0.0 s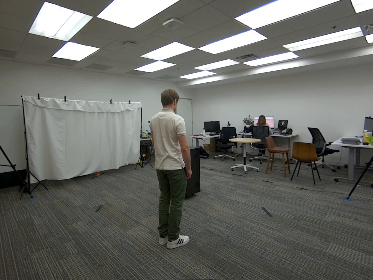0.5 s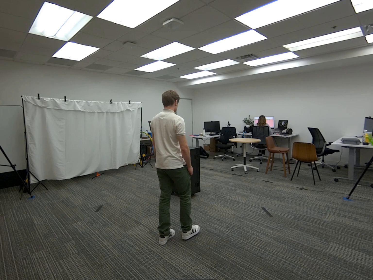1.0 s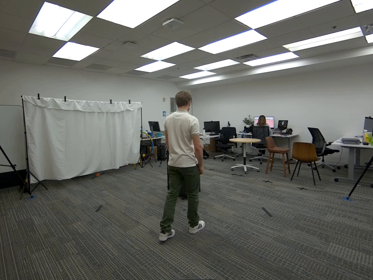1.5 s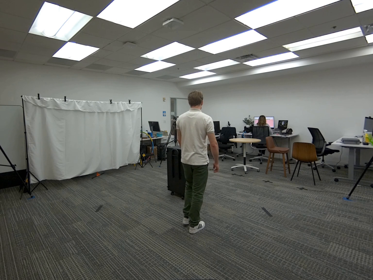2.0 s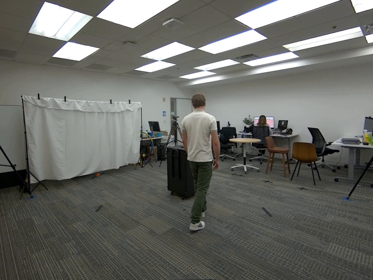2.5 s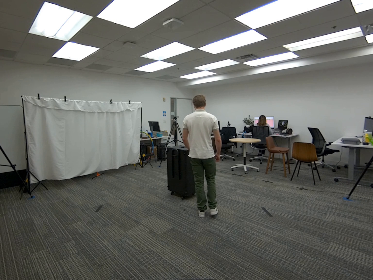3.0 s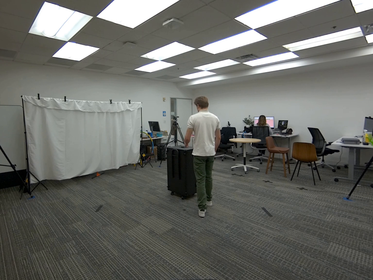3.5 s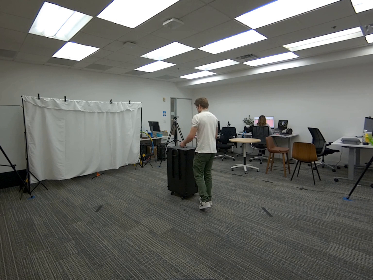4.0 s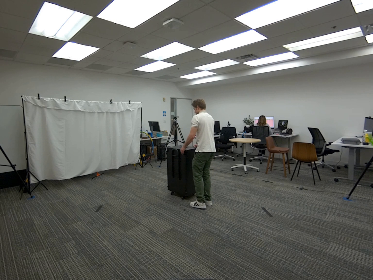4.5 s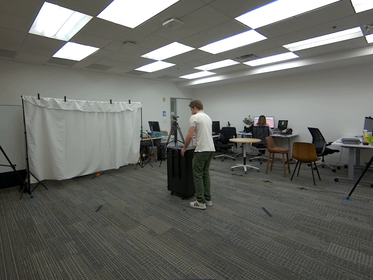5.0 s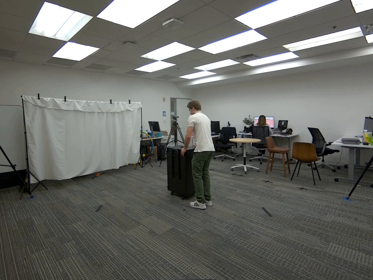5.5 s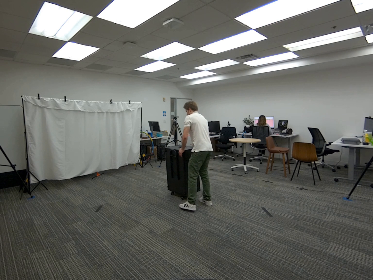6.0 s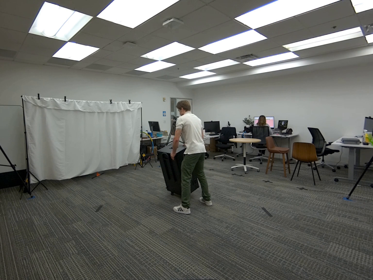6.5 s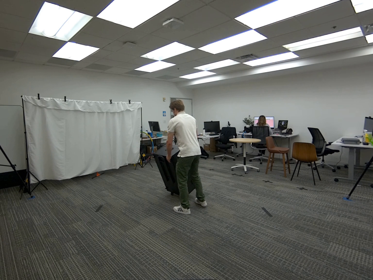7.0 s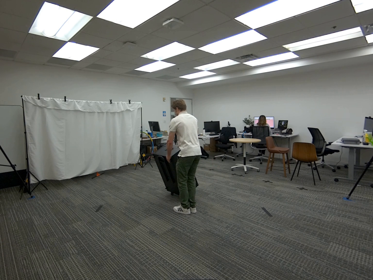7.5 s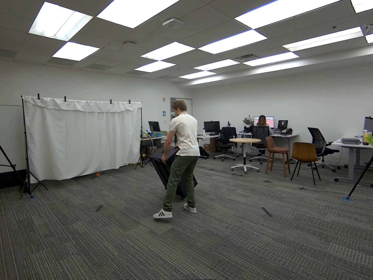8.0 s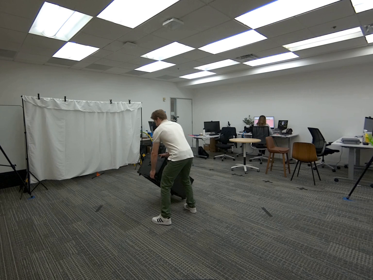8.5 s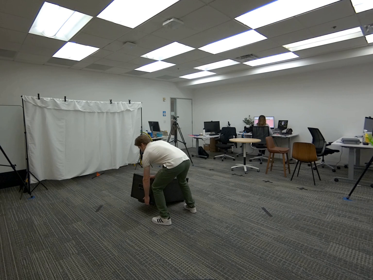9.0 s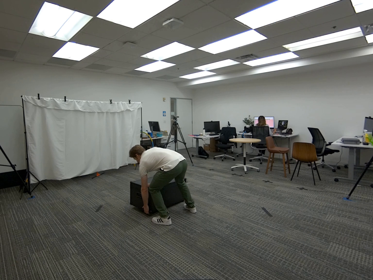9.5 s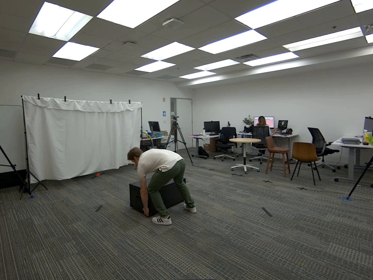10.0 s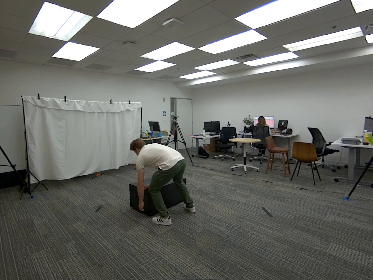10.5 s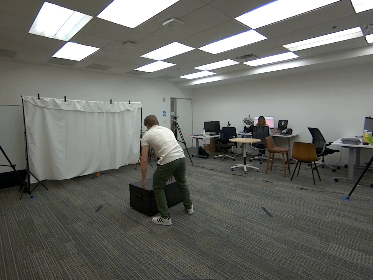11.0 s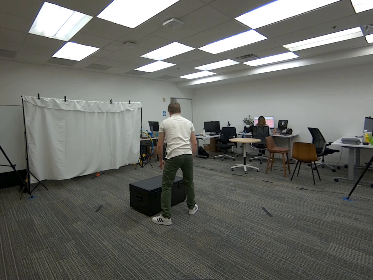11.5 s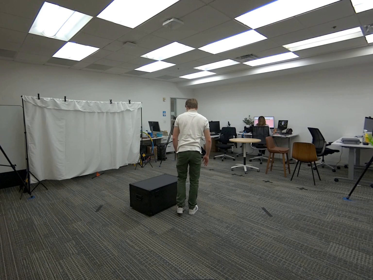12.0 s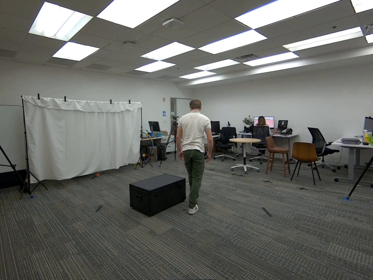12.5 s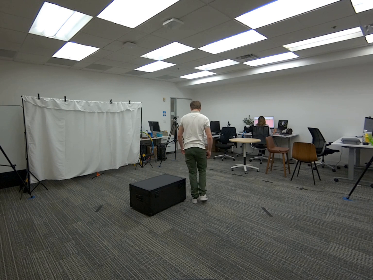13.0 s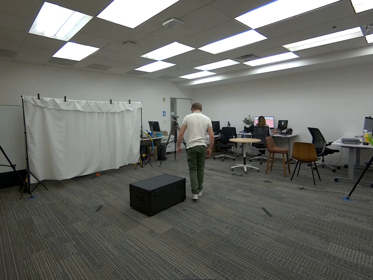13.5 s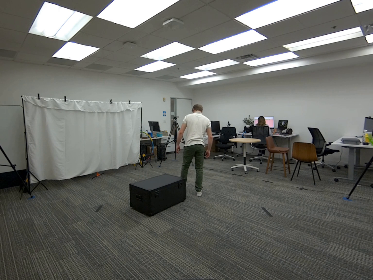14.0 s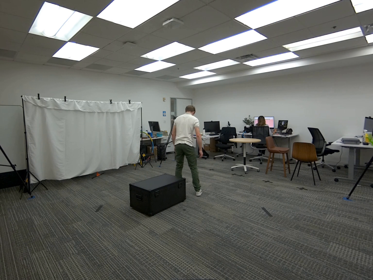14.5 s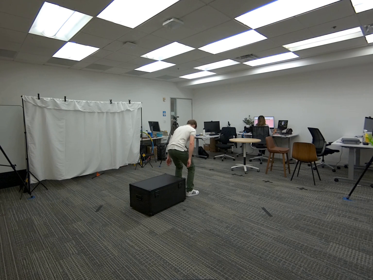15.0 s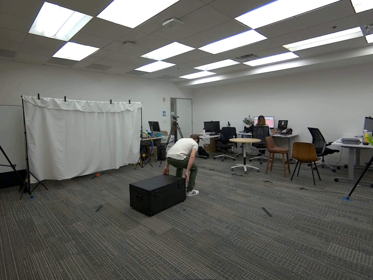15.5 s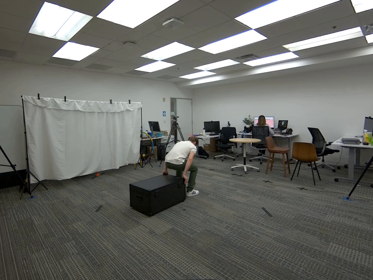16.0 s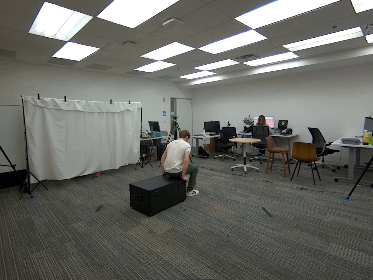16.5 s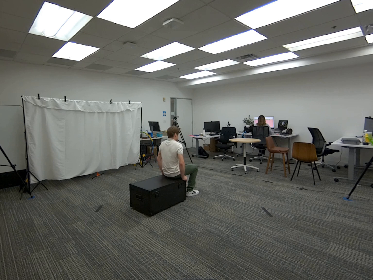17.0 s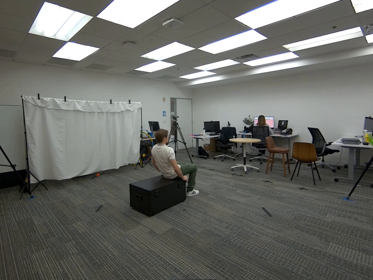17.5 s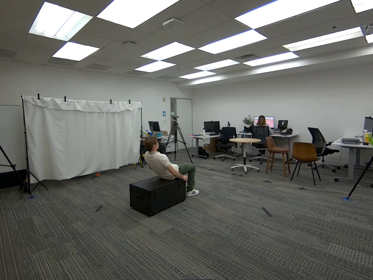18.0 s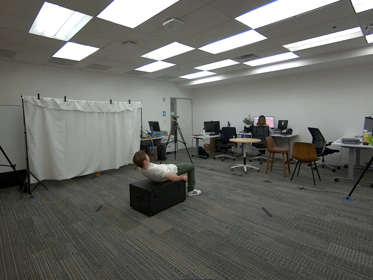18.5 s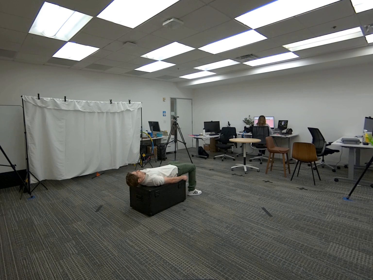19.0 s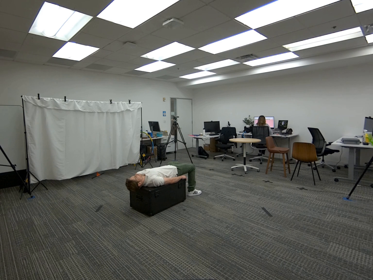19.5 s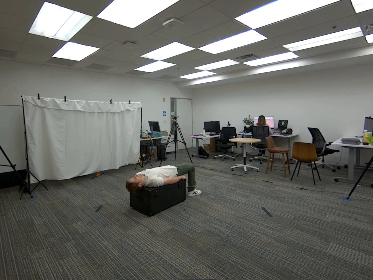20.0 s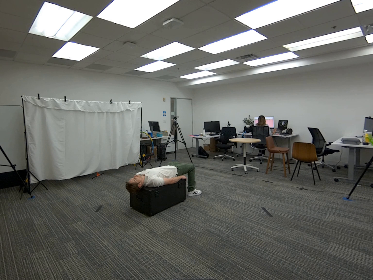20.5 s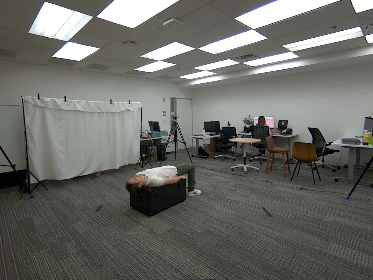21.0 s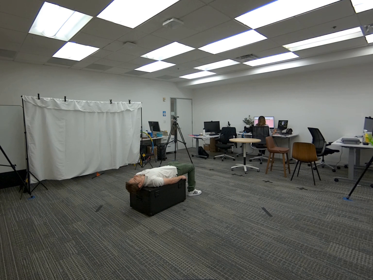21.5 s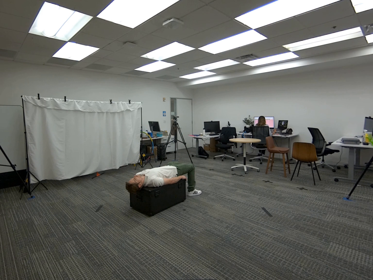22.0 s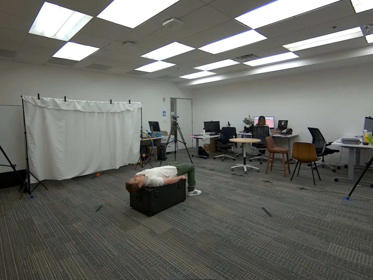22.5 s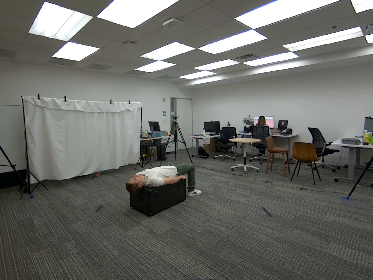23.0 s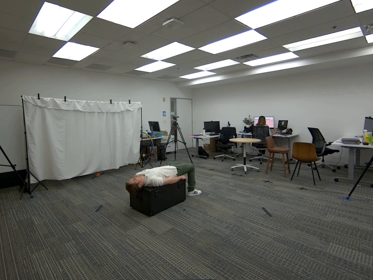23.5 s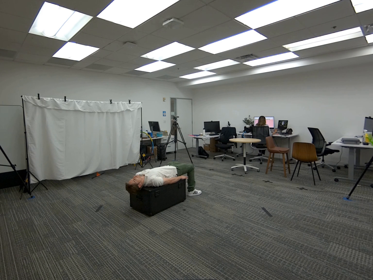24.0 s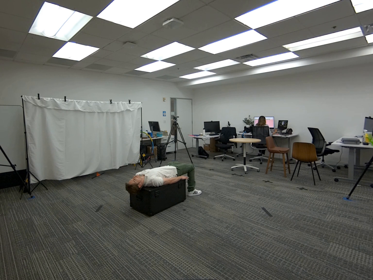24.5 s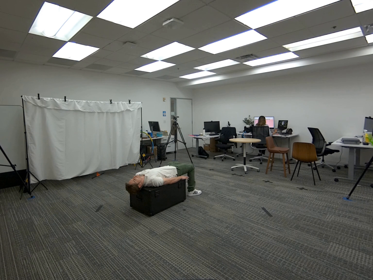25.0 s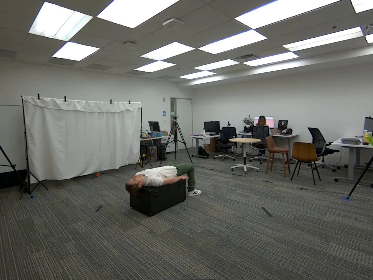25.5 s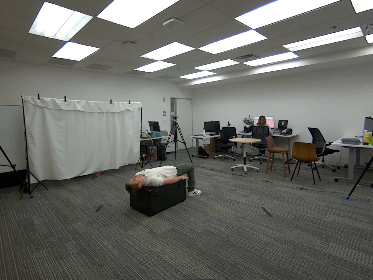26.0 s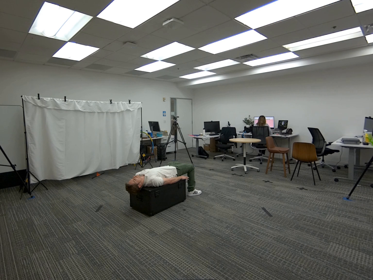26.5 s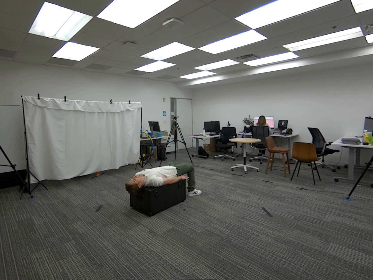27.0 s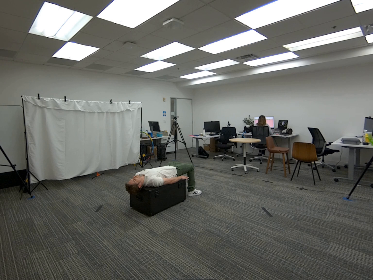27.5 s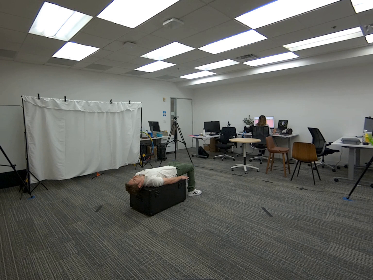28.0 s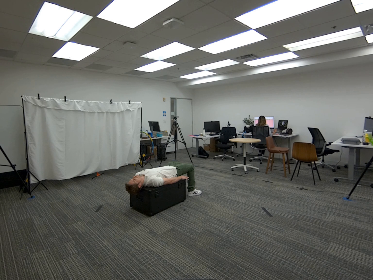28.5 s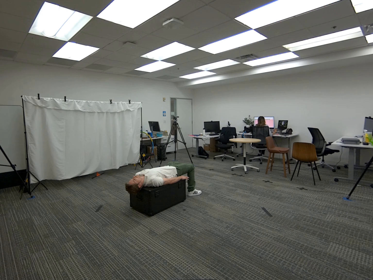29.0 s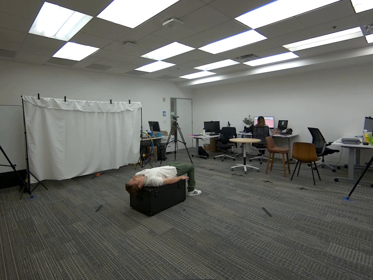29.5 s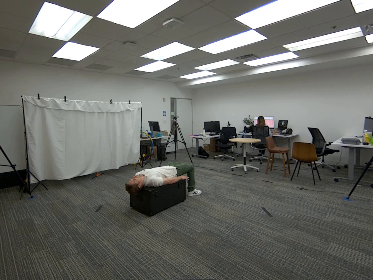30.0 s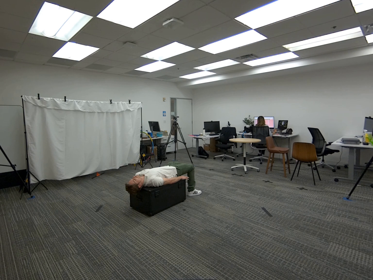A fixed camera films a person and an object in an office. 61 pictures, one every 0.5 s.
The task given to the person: Walk over to the big black box and place the box on its side and proceed lay on the box.
